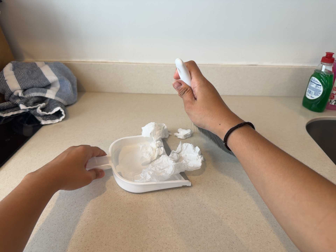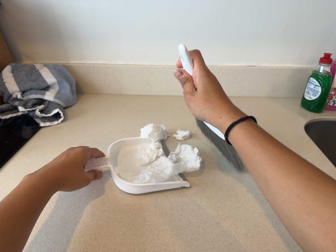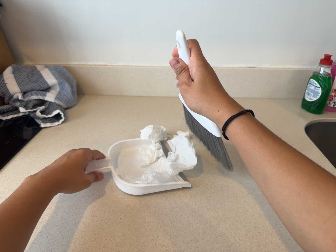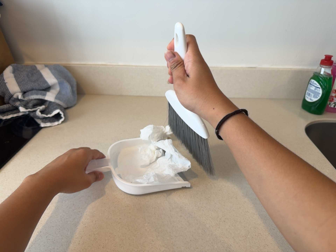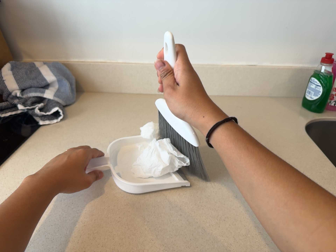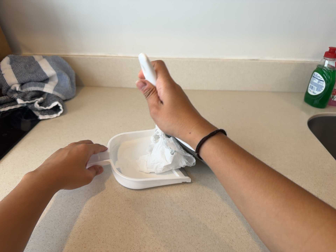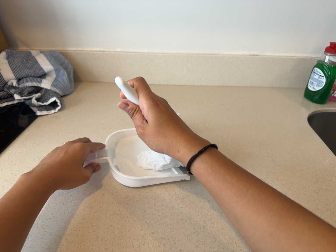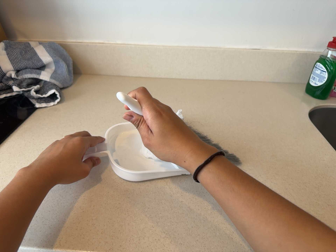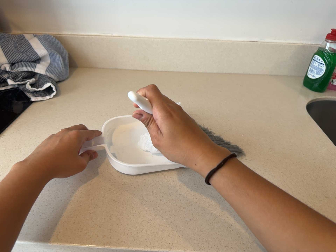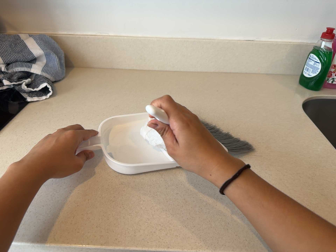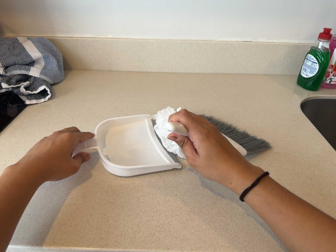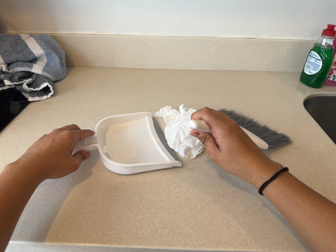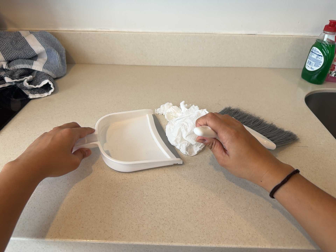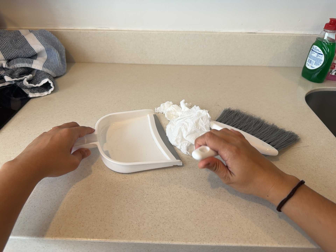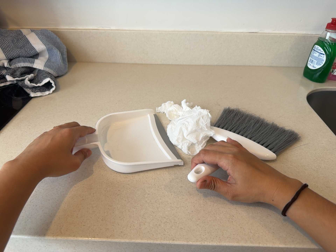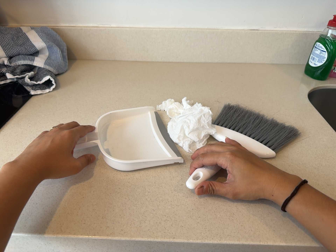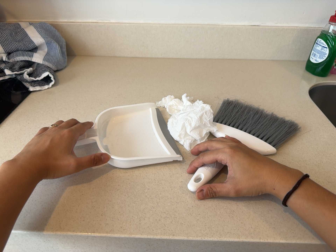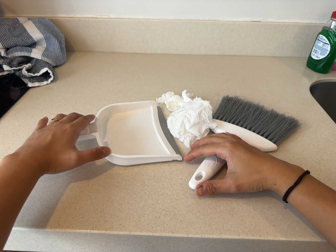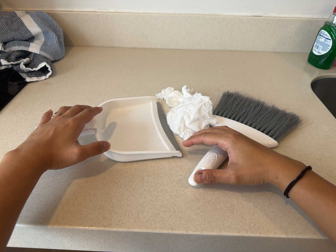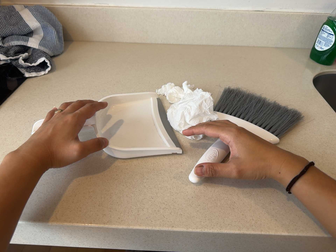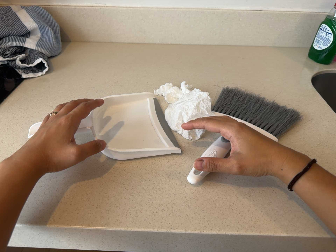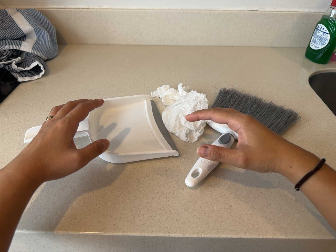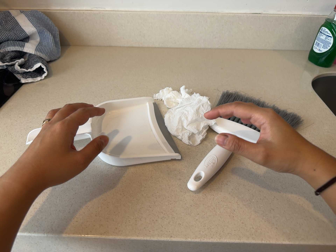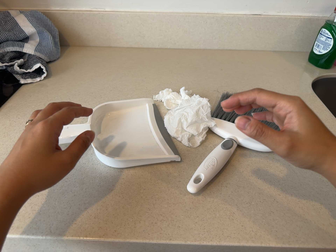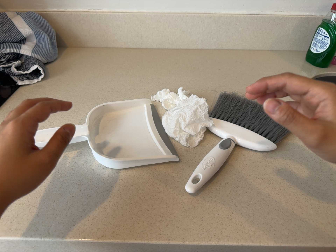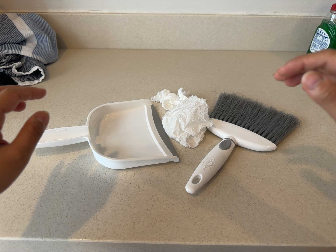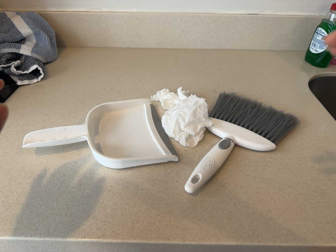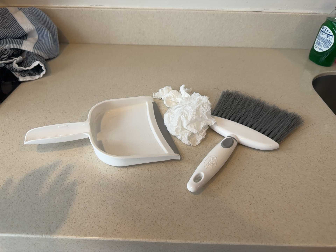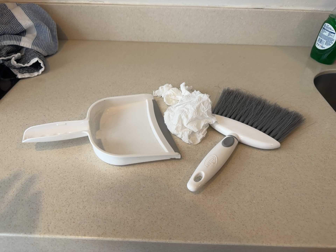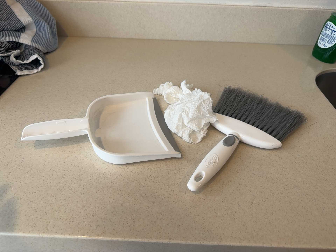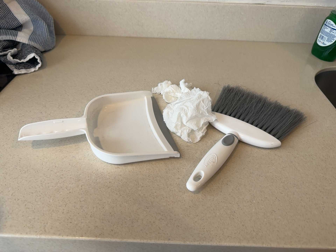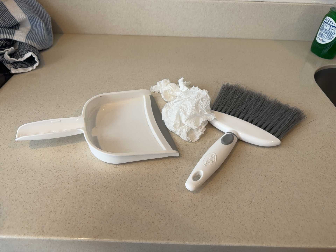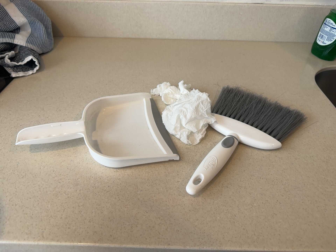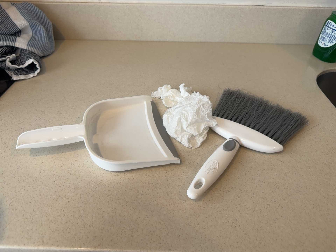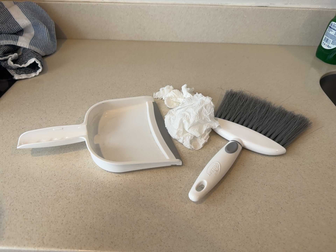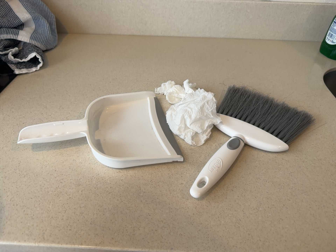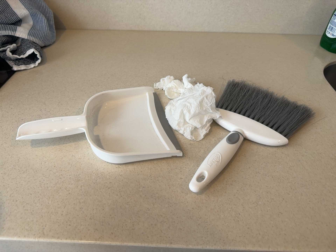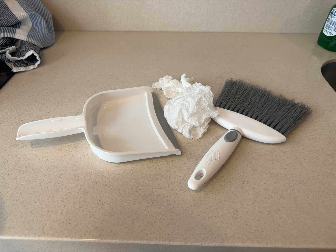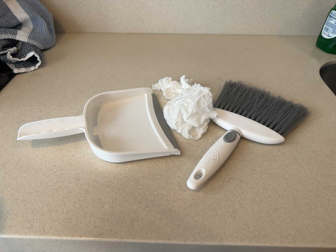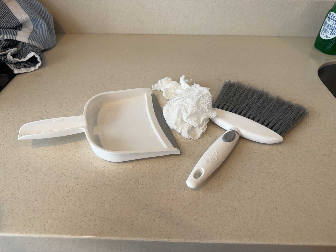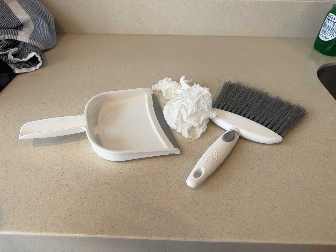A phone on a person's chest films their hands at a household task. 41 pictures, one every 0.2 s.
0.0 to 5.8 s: The camera travels forward, about 6 cm, so what stands in front looms larger. Its aim tips toward the bottom of its view by about 10 degrees, and the scene shifts upward.
5.8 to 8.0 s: The camera shifts only a little, or ends up much as it began.
The film runs backward here.
